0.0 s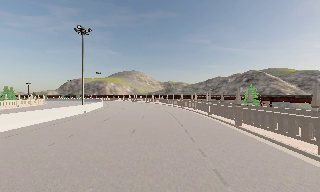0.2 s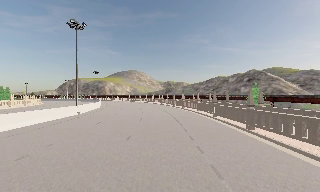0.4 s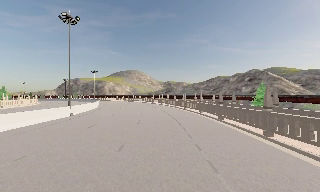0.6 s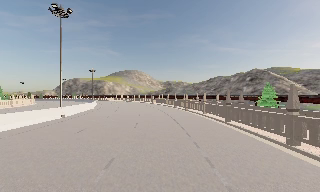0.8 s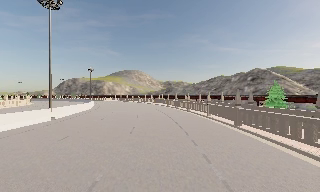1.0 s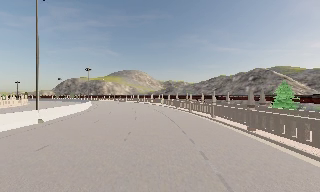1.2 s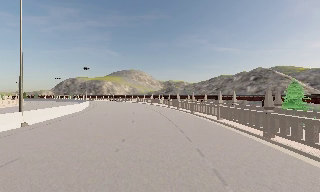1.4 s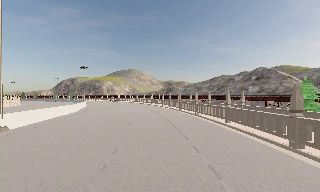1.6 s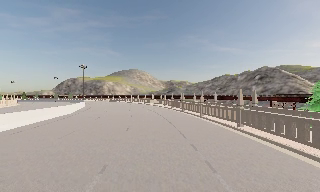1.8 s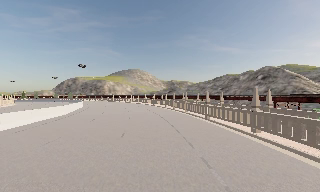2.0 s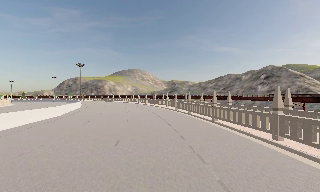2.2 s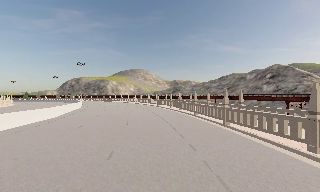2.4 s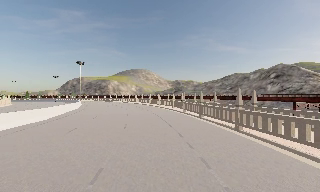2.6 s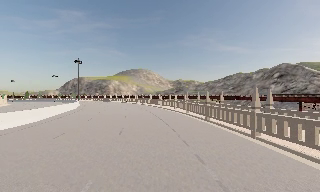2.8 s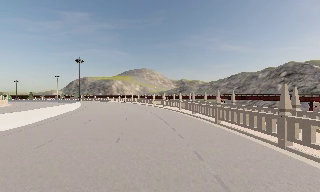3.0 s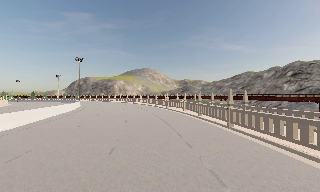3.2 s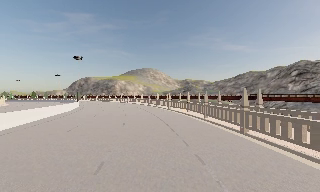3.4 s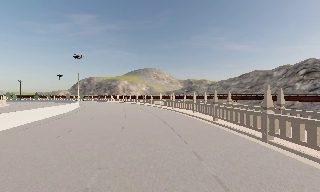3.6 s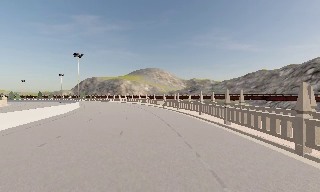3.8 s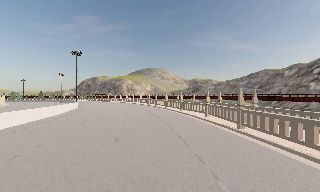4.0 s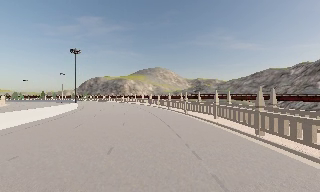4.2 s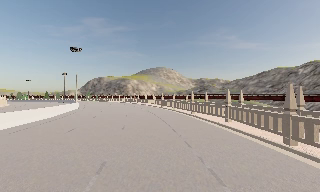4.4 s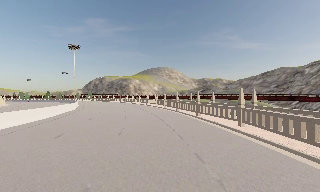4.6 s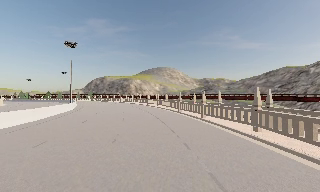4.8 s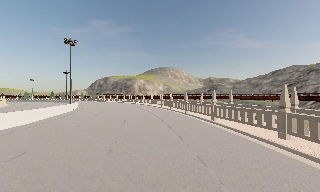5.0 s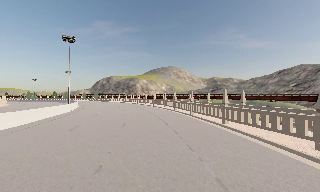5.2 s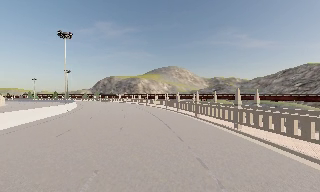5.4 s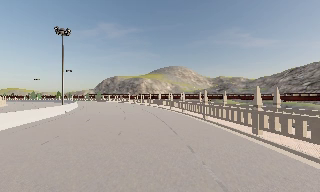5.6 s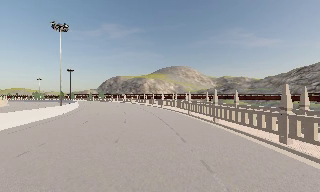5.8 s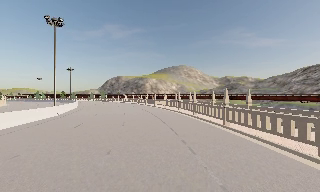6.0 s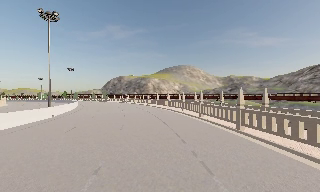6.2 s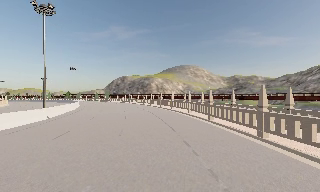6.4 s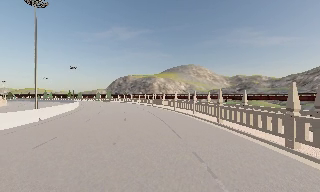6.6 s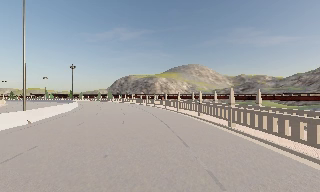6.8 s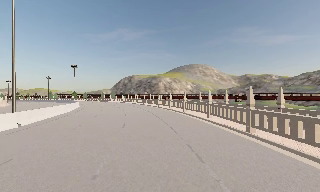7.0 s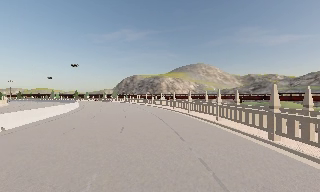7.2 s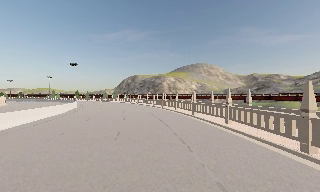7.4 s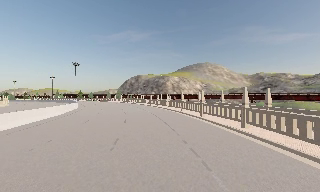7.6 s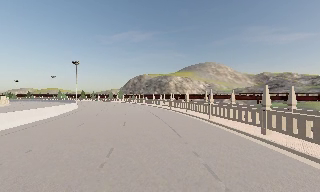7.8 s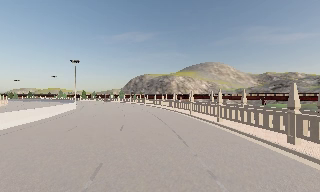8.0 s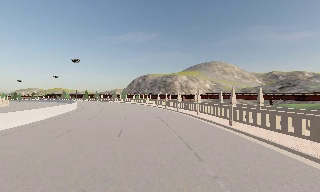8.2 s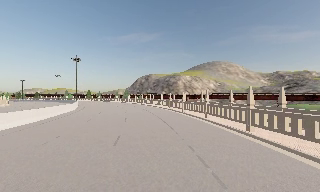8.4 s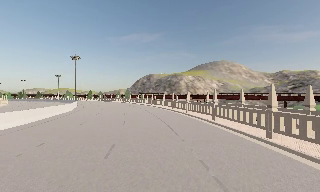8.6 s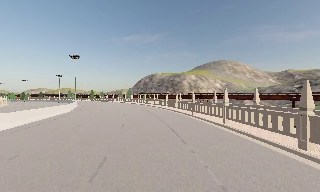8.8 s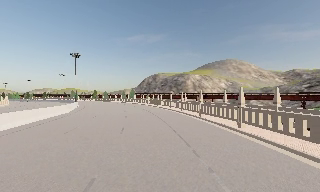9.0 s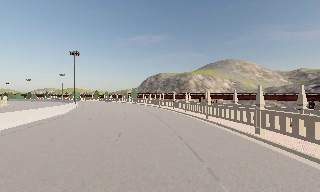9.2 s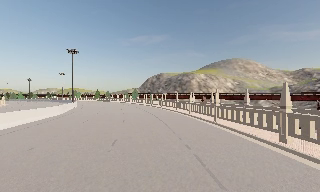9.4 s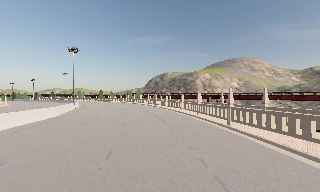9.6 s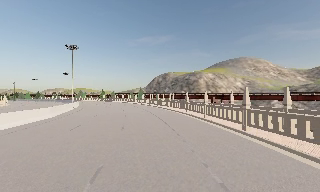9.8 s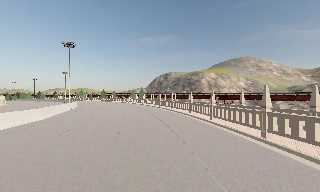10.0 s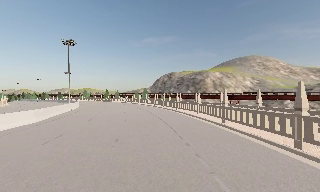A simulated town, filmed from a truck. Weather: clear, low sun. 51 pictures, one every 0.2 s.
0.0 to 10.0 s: The scene slides to the right, as the camera pans about 35 degrees to its left. It travels forward, about 85 m.
The film runs forward here.
